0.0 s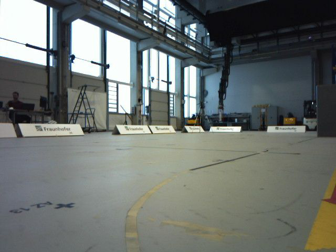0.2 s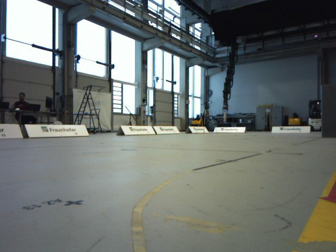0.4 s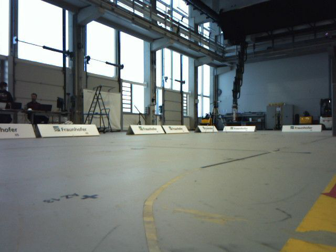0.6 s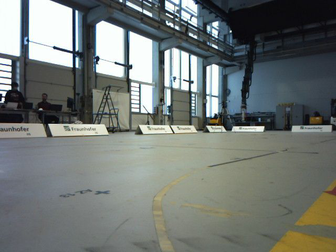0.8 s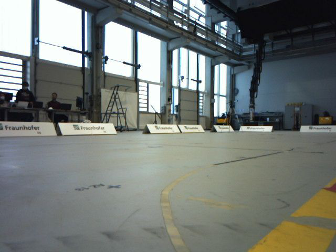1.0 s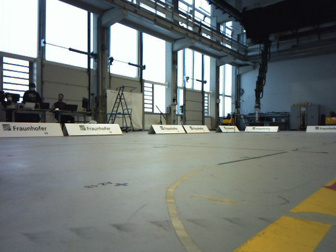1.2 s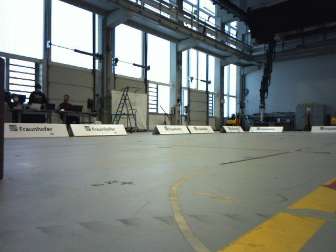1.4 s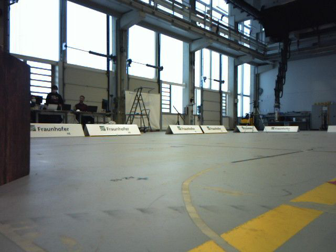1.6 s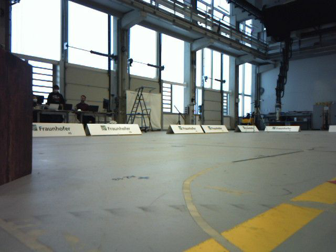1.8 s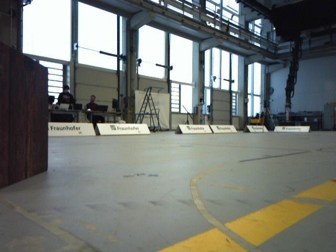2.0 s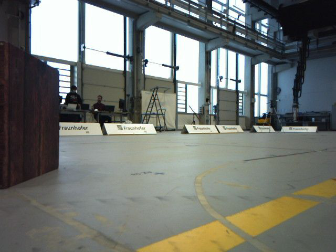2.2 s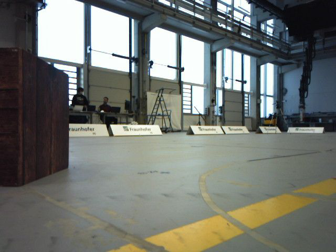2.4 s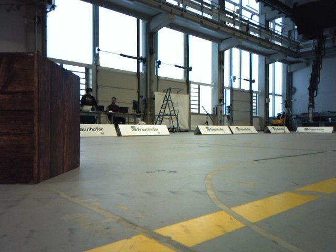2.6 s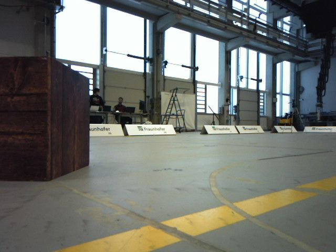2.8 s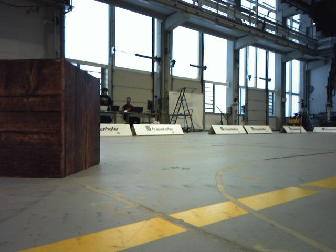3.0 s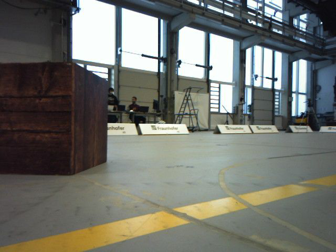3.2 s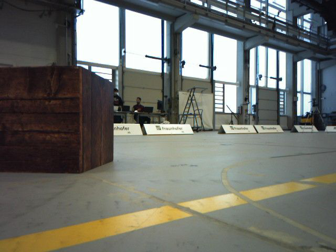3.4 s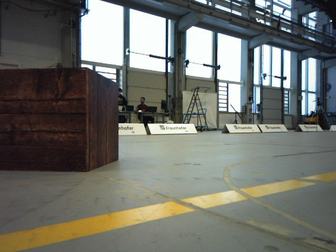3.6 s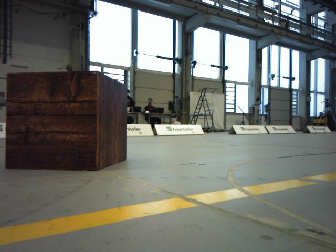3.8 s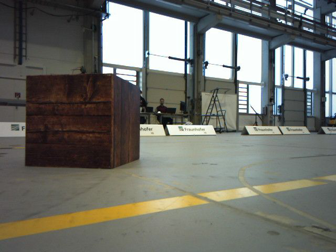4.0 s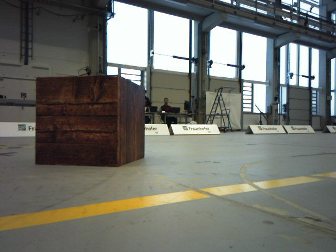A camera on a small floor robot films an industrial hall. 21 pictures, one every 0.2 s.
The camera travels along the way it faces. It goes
backward.
0.0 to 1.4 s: The scene slides to the right, as the camera pans about 10 degrees to its left. It travels backward, about 0.3 m, so what stands in front gets smaller.
1.4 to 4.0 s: The camera pans to its left, which is counterclockwise from overhead, by about 15 degrees. It travels backward, about 0.5 m, so what stands in front gets smaller.
The film runs backward here.
